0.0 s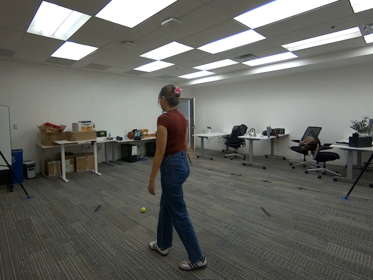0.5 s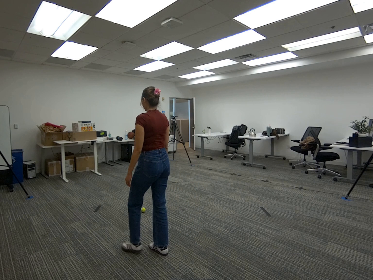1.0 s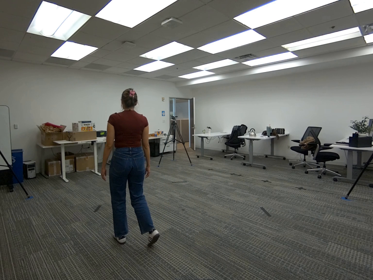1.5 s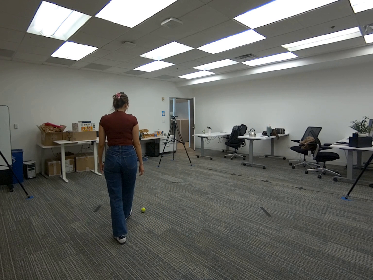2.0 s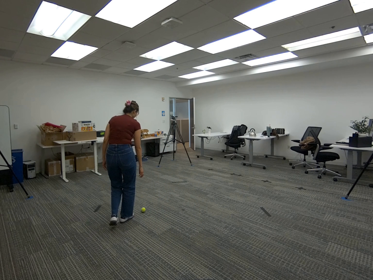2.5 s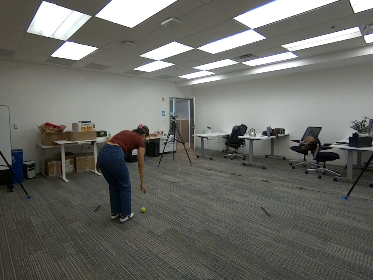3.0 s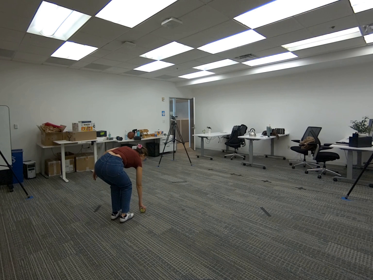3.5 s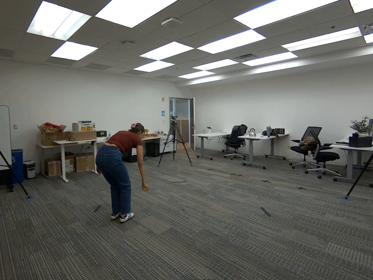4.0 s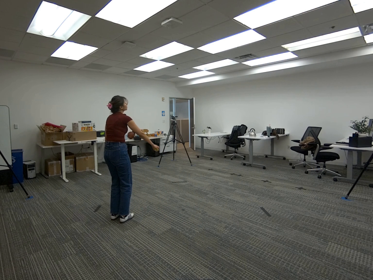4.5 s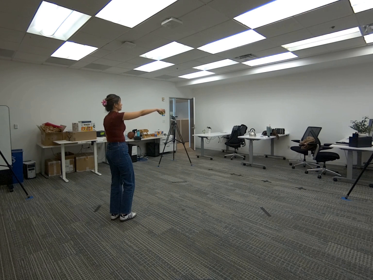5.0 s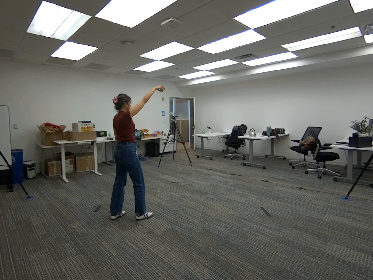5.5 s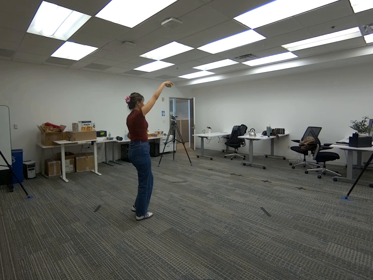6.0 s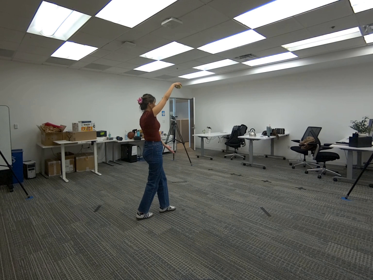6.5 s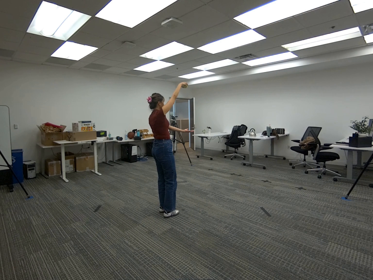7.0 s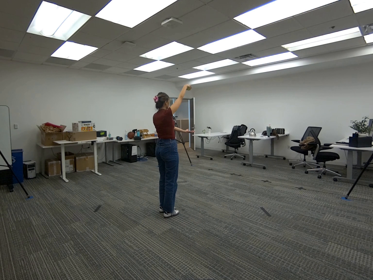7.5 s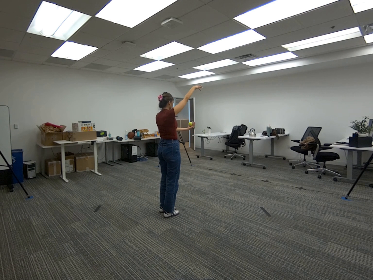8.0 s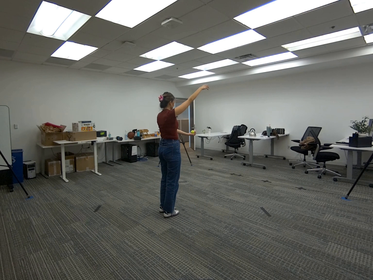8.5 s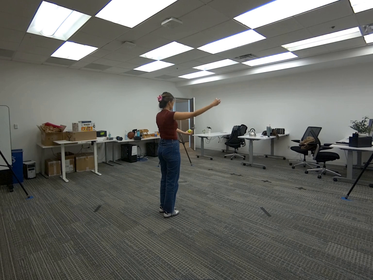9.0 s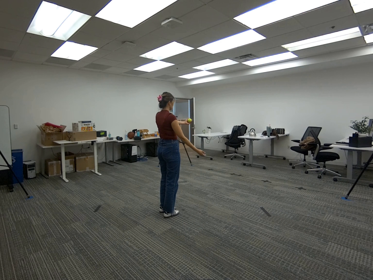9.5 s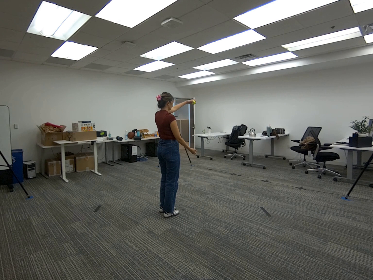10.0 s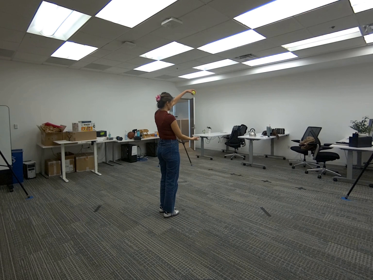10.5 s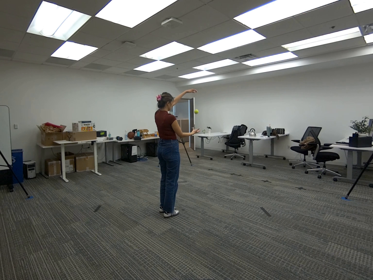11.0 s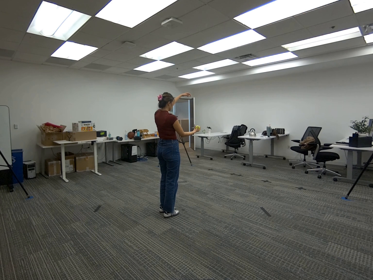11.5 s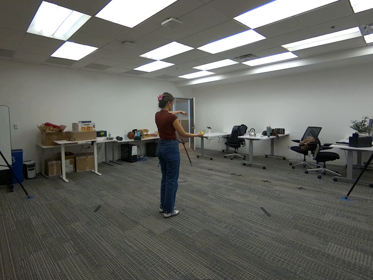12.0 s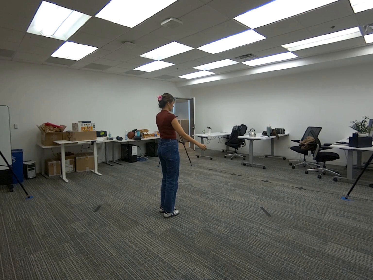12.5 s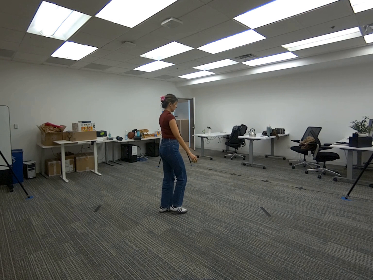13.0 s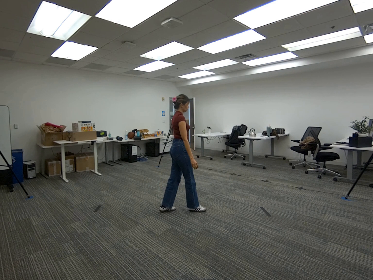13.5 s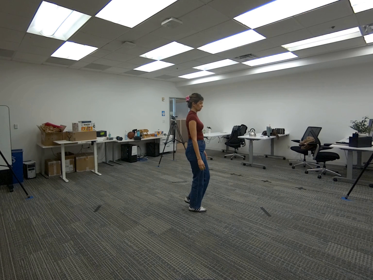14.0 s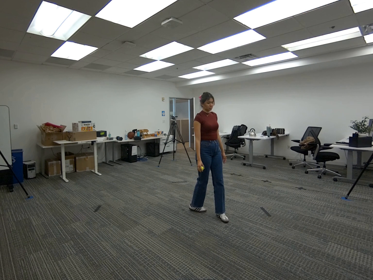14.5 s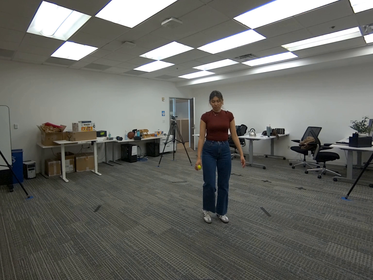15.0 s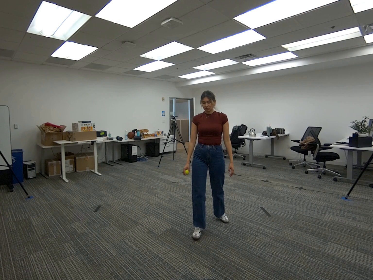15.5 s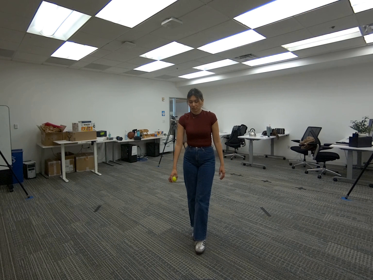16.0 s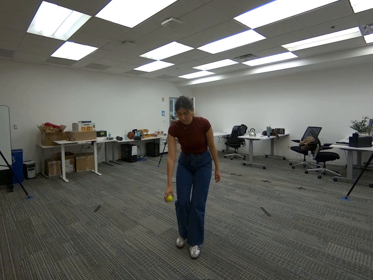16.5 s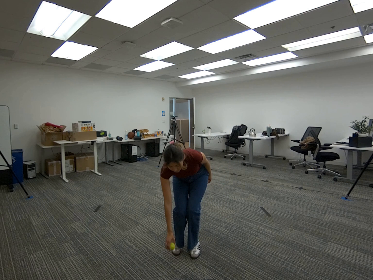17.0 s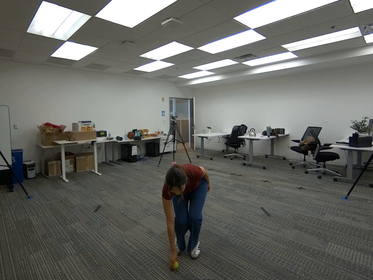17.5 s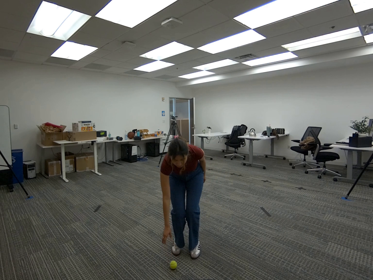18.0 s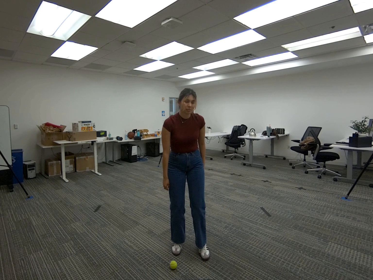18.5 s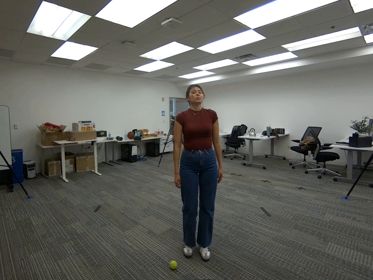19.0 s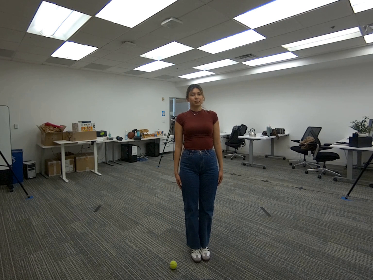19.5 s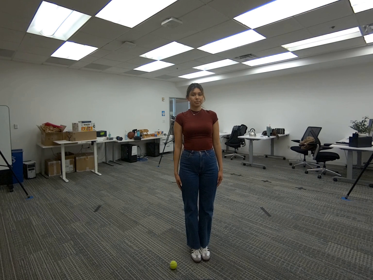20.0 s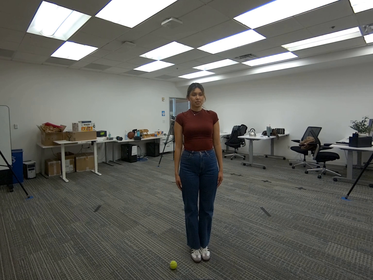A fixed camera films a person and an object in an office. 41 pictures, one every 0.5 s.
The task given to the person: Walk over to the tennis ball and pick up using one hand. Drop the tennis ball onto the other hand and switch. Place the tennis ball on the ground.
